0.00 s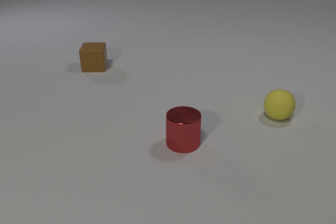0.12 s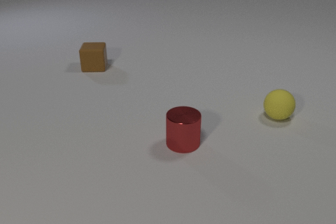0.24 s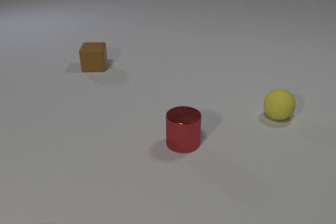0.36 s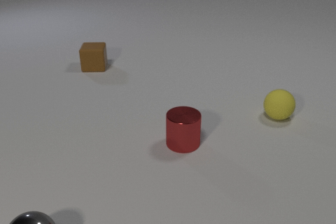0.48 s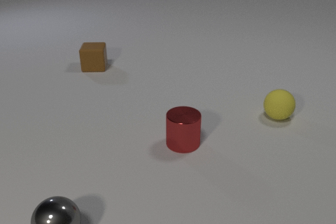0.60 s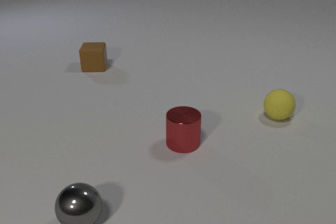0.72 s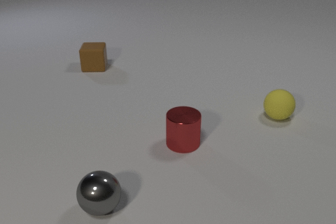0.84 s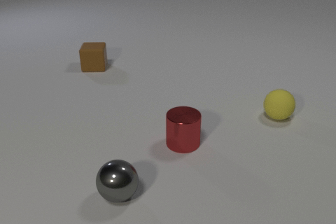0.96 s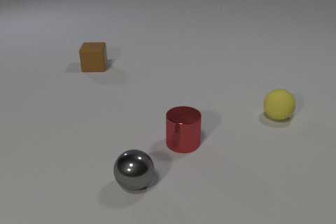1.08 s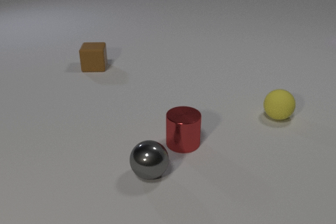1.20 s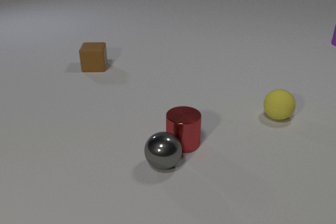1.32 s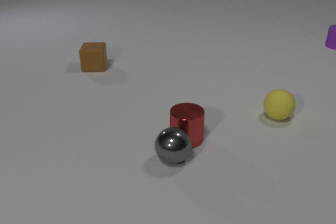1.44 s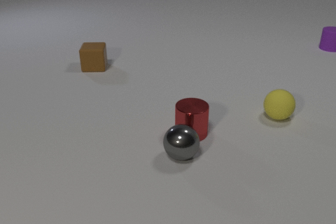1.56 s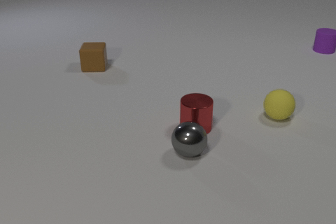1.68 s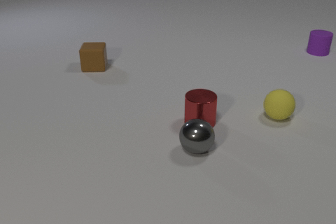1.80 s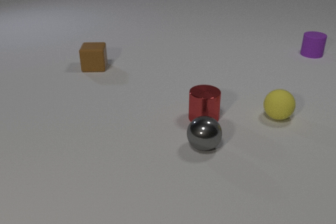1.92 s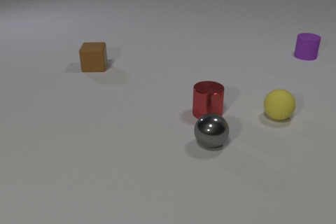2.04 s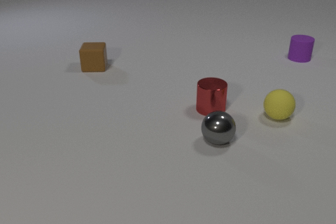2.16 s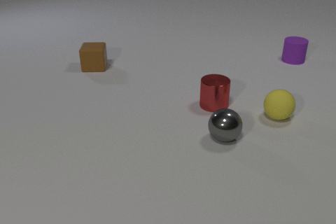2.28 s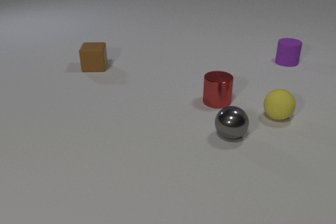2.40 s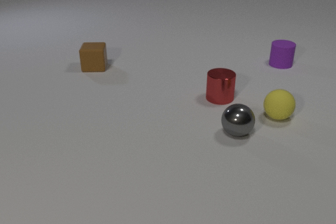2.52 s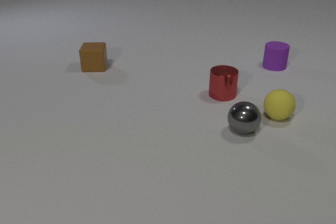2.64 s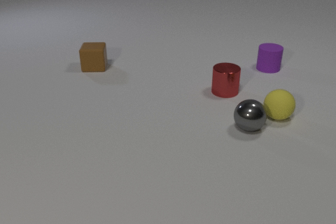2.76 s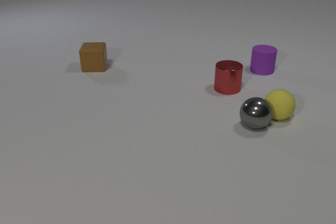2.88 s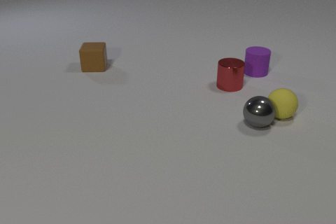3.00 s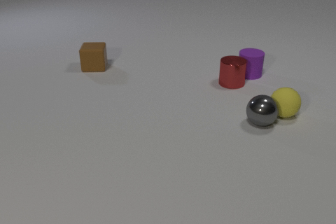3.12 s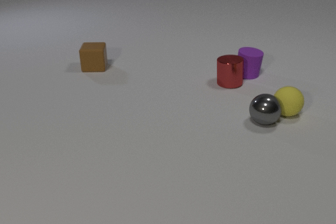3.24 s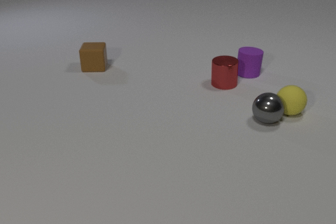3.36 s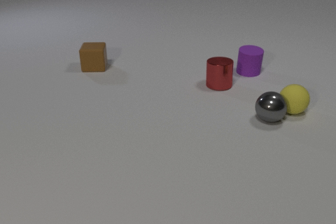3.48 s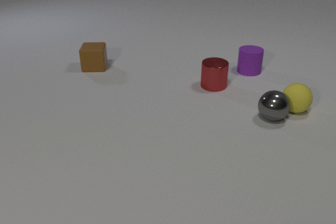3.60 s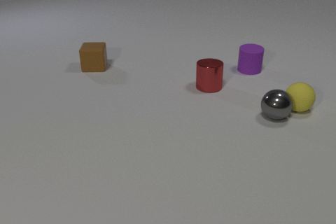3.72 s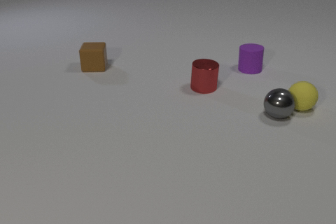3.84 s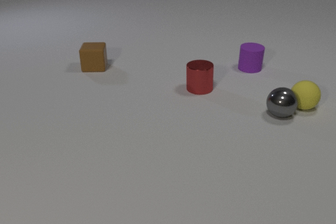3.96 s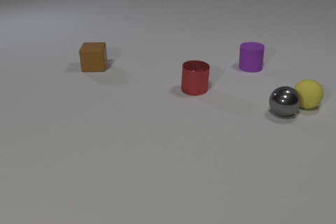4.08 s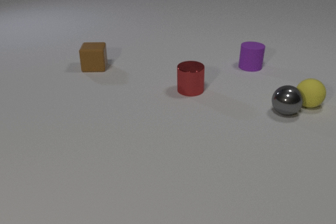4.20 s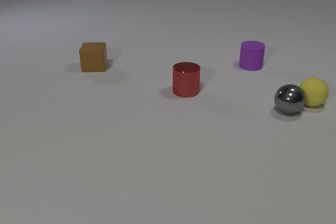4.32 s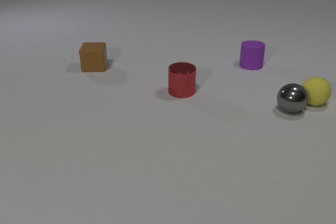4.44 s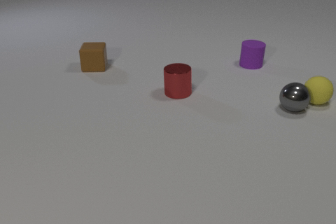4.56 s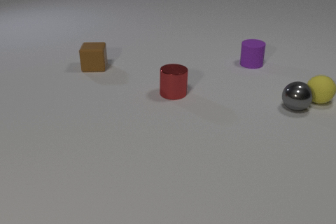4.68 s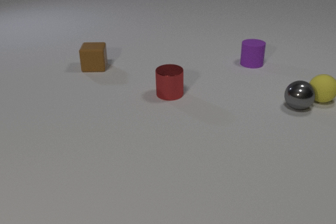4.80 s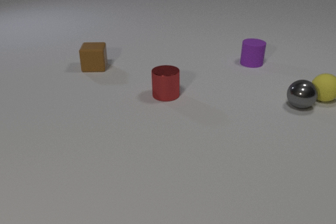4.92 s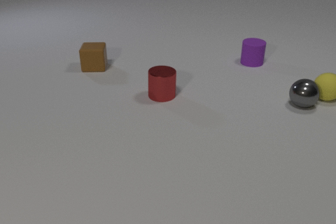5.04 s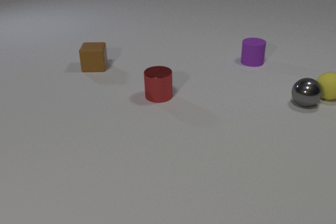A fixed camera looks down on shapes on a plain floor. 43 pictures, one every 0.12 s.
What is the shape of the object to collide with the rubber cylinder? cylinder.
What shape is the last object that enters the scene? cylinder.
How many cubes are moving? 0.
0.00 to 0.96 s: The gray metal sphere comes in at the bottom edge, rolls to the right and away from the camera.
0.96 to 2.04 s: The gray metal sphere rolls to the right and away from the camera. The red metal cylinder slides away from the camera. The purple rubber cylinder comes in at the right edge, slides toward the camera and to the left. The gray metal sphere and the red metal cylinder collide.
2.04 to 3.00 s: The gray metal sphere rolls away from the camera and to the right. The red metal cylinder slides away from the camera. The yellow rubber sphere rolls away from the camera. The purple rubber cylinder slides toward the camera and to the left. The gray metal sphere and the yellow rubber sphere collide.
3.00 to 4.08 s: The gray metal sphere rolls away from the camera and to the right. The red metal cylinder slides to the left and toward the camera. The yellow rubber sphere rolls away from the camera and to the right. The purple rubber cylinder slides away from the camera. The red metal cylinder and the purple rubber cylinder collide.
4.08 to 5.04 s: The gray metal sphere rolls away from the camera and to the right. The red metal cylinder slides to the left and toward the camera. The yellow rubber sphere rolls away from the camera and to the right. The purple rubber cylinder slides away from the camera.
